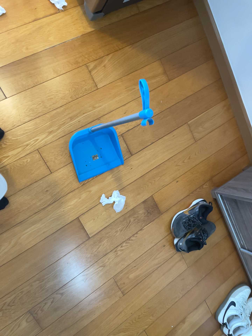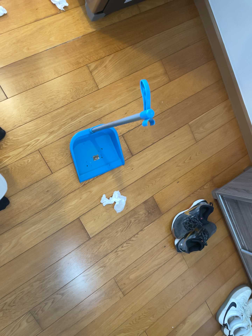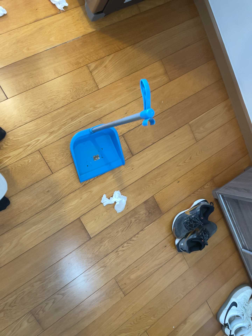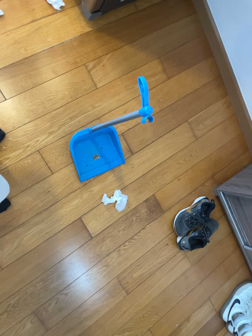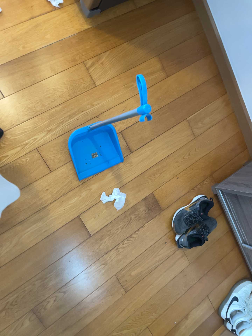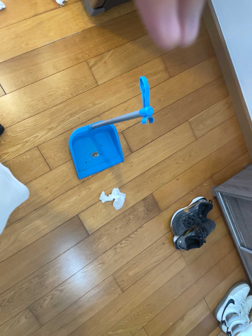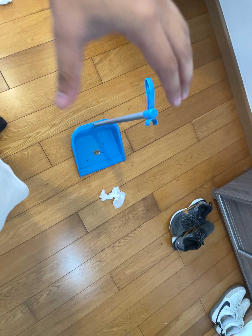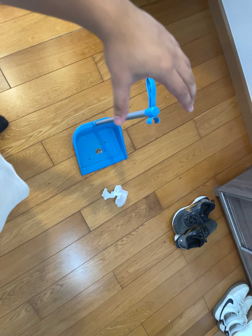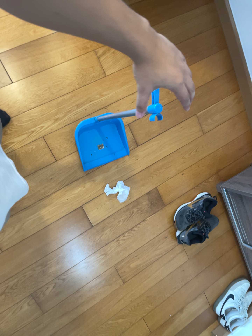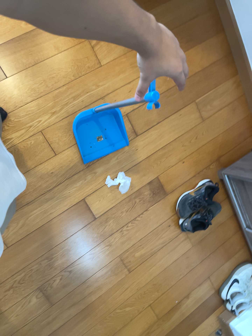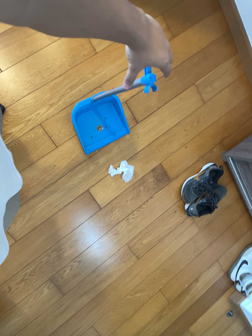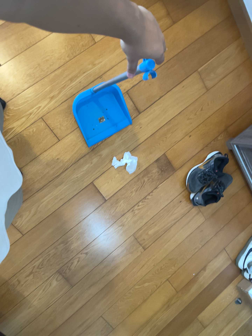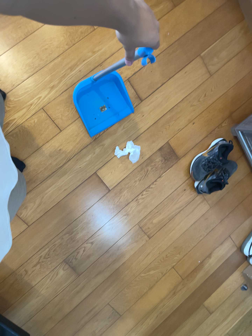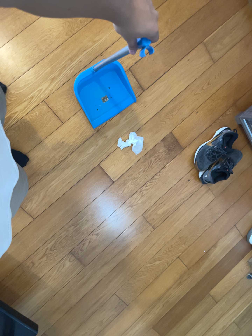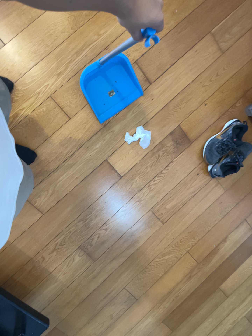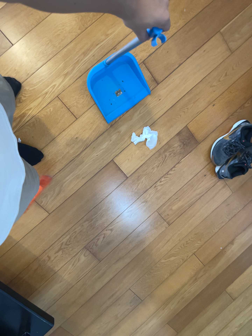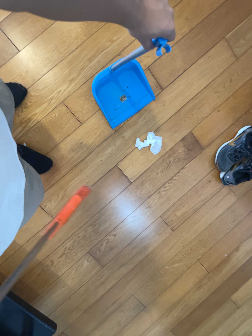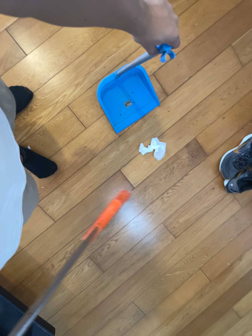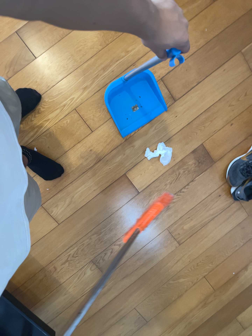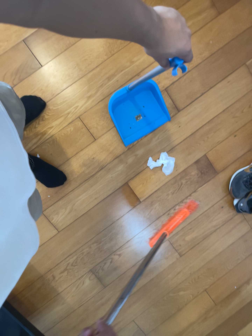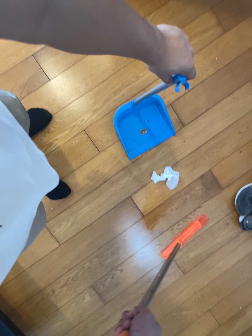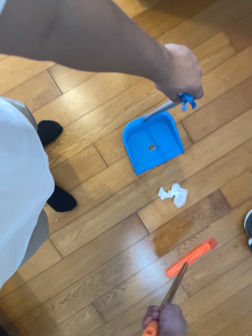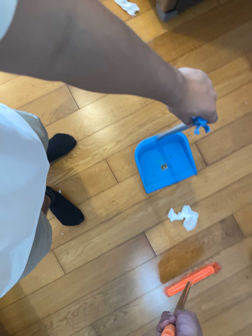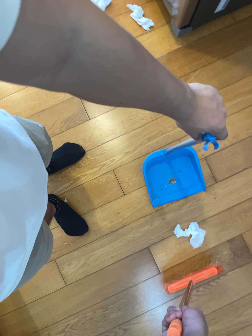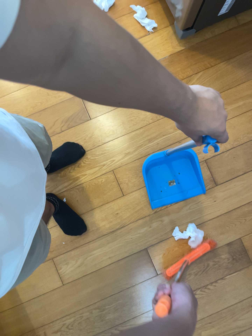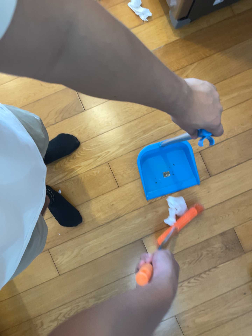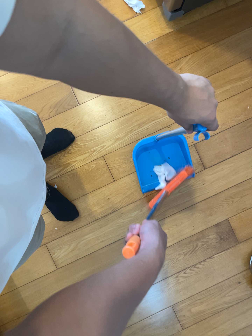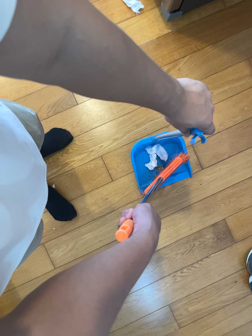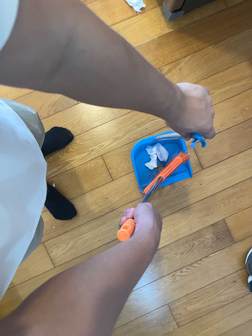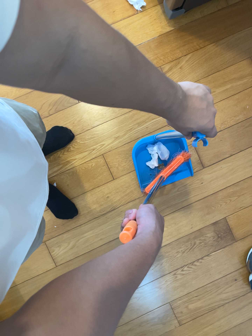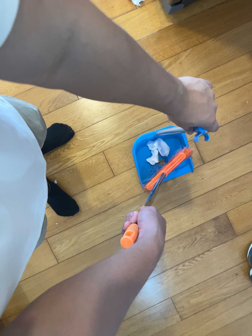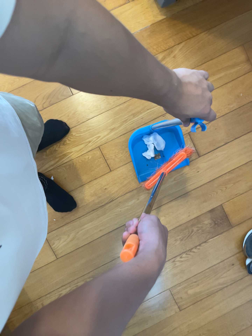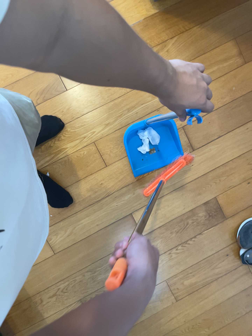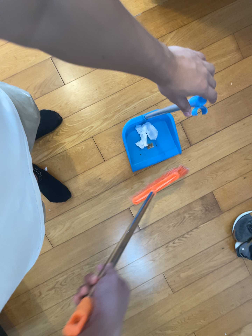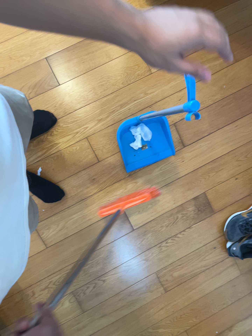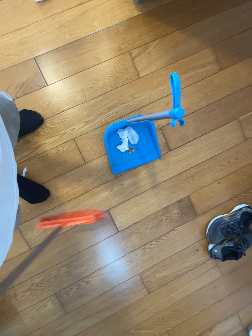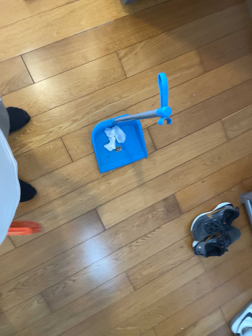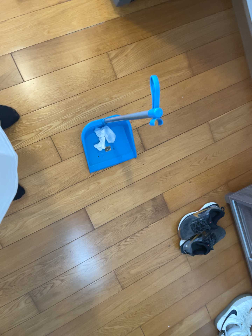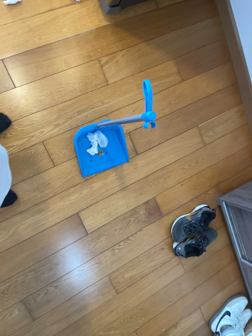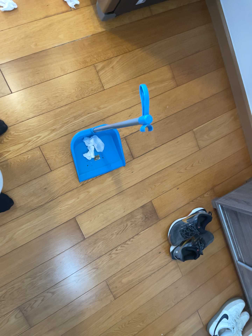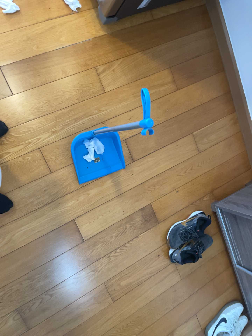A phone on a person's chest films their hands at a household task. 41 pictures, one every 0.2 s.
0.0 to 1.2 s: The camera shifts only a little, or ends up much as it began.
1.2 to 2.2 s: The camera's aim tips toward the bottom of its view by about 10 degrees, and the scene shifts upward. It rolls about its line of sight by about 10 degrees, and the scene rotates counterclockwise.
2.2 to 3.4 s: The camera shifts only a little, or ends up much as it began.
3.4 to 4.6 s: The camera pans to its left by about 10 degrees. It travels forward, about 8 cm, so what stands in front looms larger. Its aim tips toward the top of its view by about 15 degrees, and the scene shifts downward. It rolls about its line of sight by about 15 degrees, and the scene rotates clockwise.
4.6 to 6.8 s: The camera's aim tips toward the bottom of its view by about 10 degrees, and the scene shifts upward.
6.8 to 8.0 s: The camera swings to its right by about 15 degrees, and the scene slides to the left. It travels backward, about 8 cm, so what stands in front gets smaller.
The film runs forward here.
